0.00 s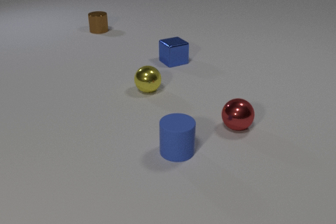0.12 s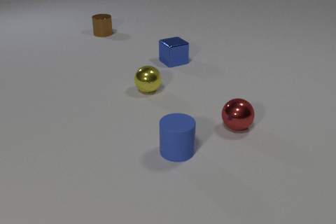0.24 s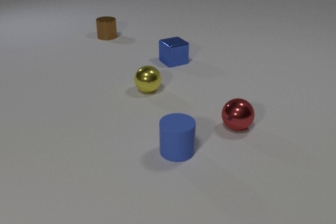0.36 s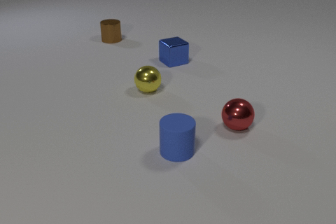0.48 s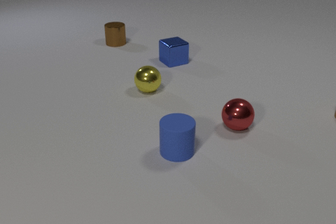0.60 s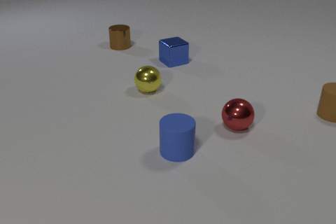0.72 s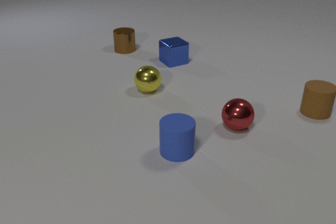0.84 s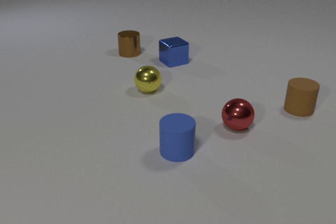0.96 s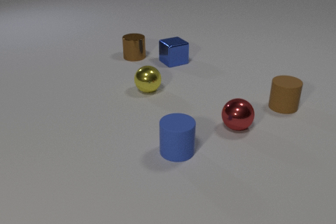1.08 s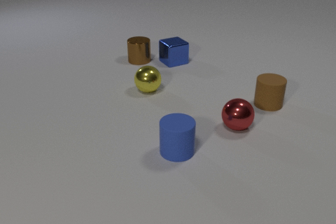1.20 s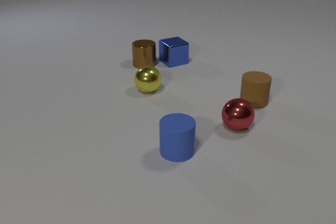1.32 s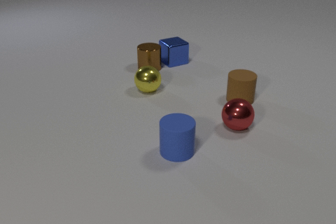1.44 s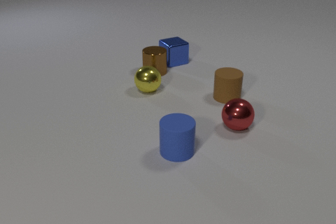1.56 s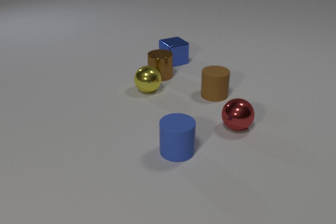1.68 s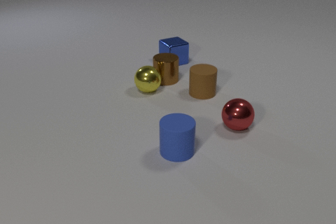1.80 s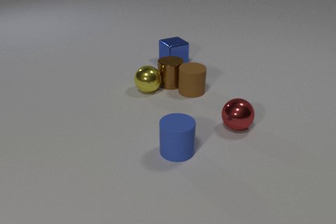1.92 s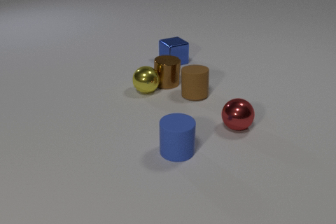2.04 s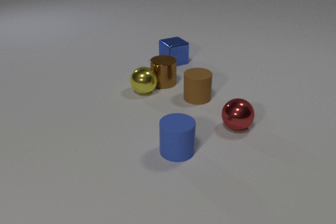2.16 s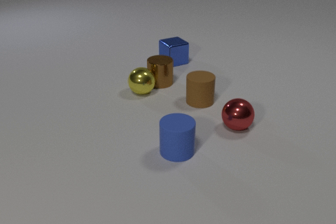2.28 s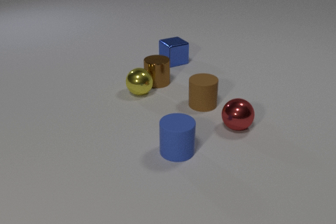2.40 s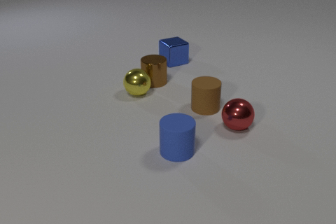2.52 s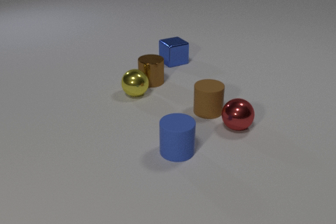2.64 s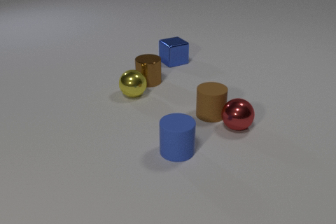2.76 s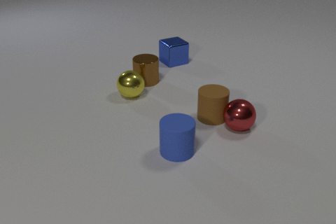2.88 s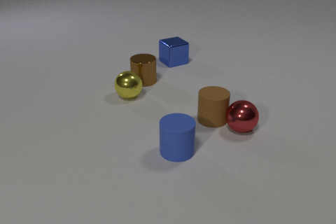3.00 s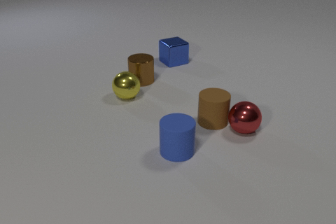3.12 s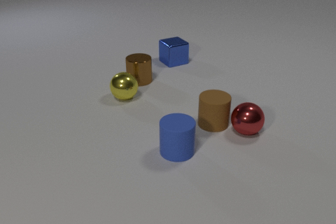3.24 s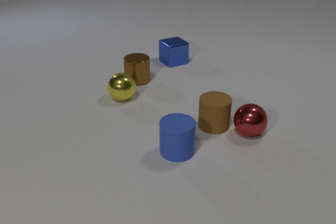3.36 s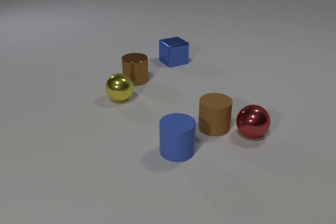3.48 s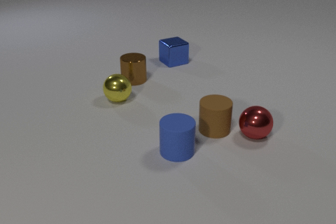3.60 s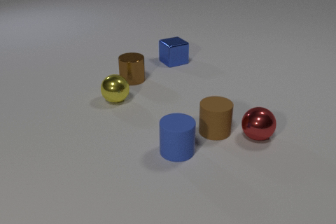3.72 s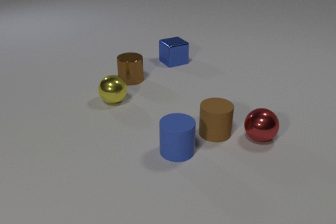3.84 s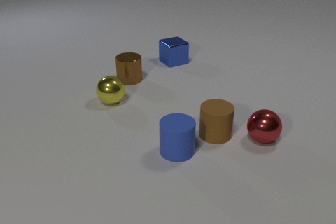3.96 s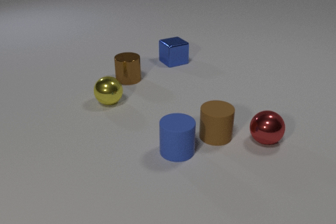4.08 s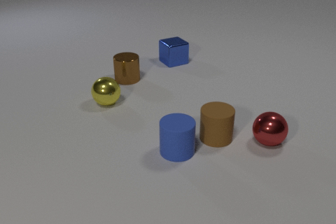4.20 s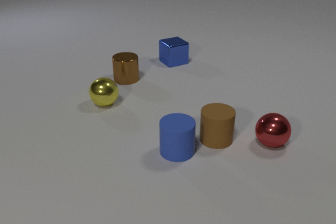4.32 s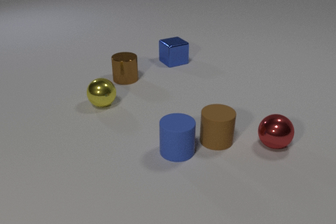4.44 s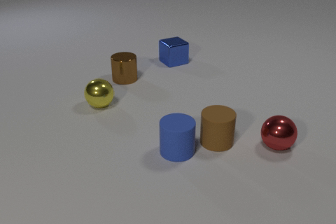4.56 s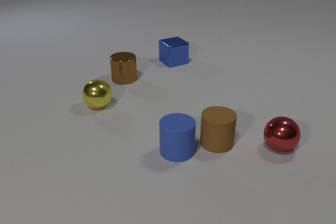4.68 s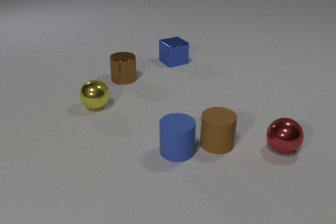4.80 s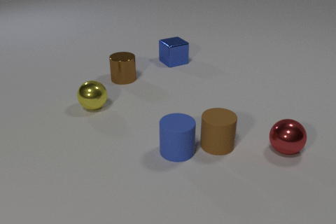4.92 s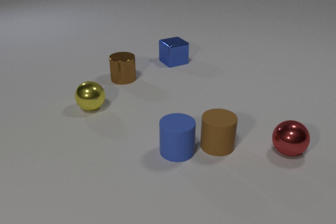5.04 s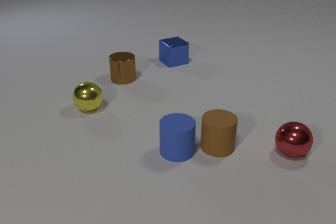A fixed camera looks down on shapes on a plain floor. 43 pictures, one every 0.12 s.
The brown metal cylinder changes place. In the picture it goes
toward the camera.
0.00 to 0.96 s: The brown metal cylinder slides toward the camera and to the right. The brown rubber cylinder comes in at the right edge, slides to the left.
0.96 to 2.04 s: The brown metal cylinder slides toward the camera and to the right. The brown rubber cylinder slides to the left. The brown metal cylinder and the brown rubber cylinder collide. The brown metal cylinder and the yellow metal sphere collide.
2.04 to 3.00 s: The brown metal cylinder slides to the left. The brown rubber cylinder slides toward the camera. The yellow metal sphere rolls to the left and toward the camera. The red metal sphere rolls to the right. The brown rubber cylinder and the red metal sphere collide.
3.00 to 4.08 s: The brown metal cylinder slides to the left. The brown rubber cylinder slides toward the camera. The yellow metal sphere rolls to the left and toward the camera. The red metal sphere rolls to the right and toward the camera.
4.08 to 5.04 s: The brown rubber cylinder slides toward the camera. The yellow metal sphere rolls to the left and toward the camera. The red metal sphere rolls to the right and toward the camera.
Are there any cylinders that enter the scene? yes.
What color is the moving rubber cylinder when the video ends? brown.
What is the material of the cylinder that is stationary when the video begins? rubber.
